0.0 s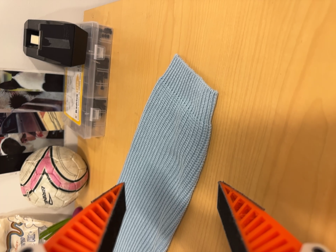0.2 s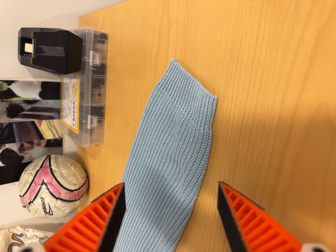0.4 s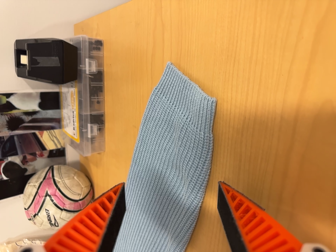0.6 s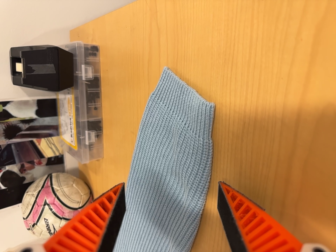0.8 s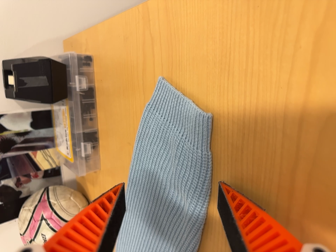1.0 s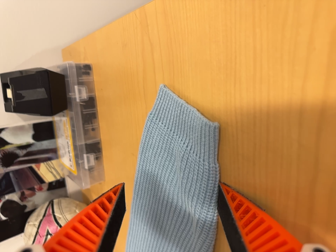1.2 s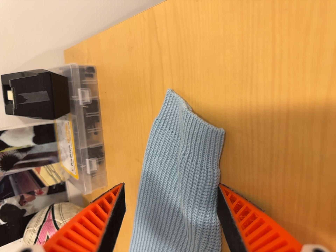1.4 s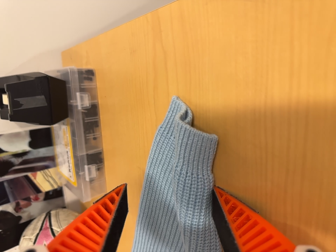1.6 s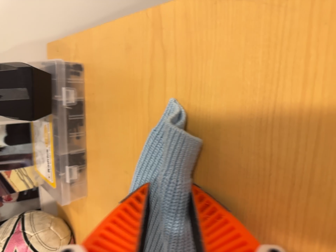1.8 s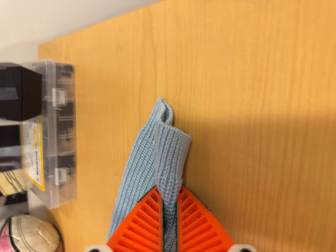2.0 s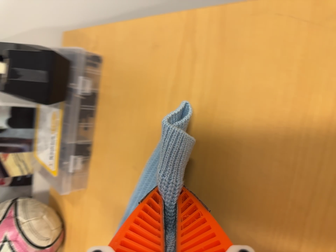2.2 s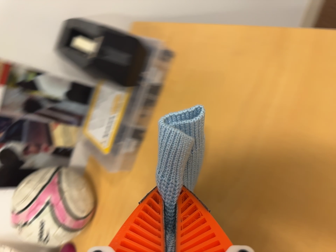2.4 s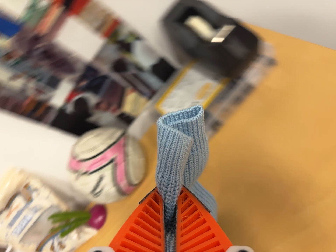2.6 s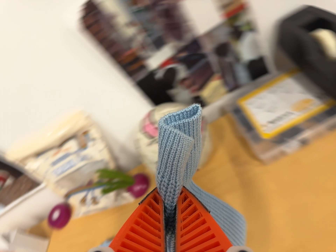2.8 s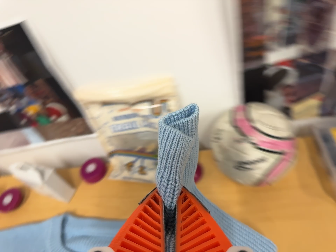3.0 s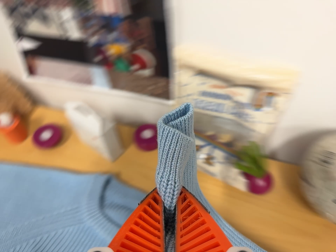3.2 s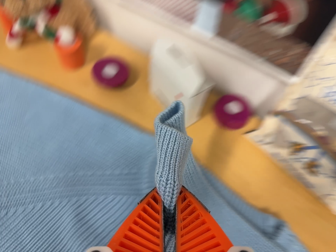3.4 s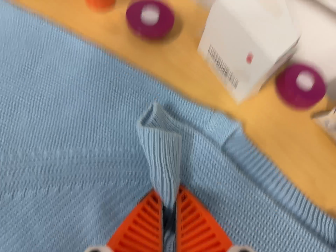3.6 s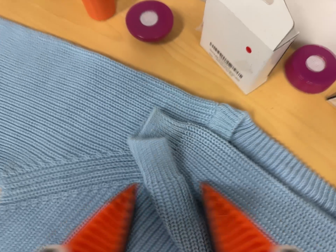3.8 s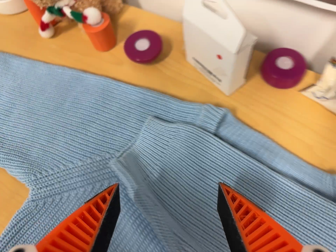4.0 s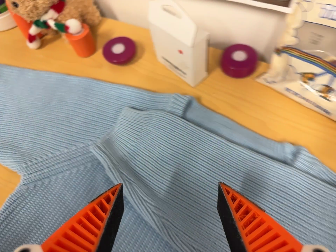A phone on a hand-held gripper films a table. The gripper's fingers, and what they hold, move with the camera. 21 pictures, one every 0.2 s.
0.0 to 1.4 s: The camera travels forward and toward the top of its view, about 8 cm, so what stands in front looms larger. It rolls about its line of sight by about 10 degrees, and the scene rotates counterclockwise.
1.4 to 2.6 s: The camera travels to its left, about 34 cm, so close, fixed things drift to the right. It rolls about its line of sight by about 65 degrees, and the scene rotates clockwise.
2.6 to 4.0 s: The camera pans to its left by about 10 degrees. It travels to its left and forward, about 34 cm, so close, fixed things drift to the right. Its aim tips toward the bottom of its view by about 15 degrees, and the scene shifts upward. It rolls about its line of sight by about 45 degrees, and the scene rotates clockwise.
The film runs forward here.
